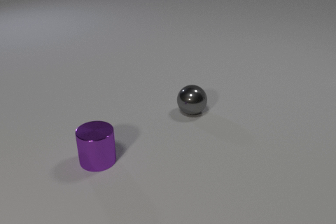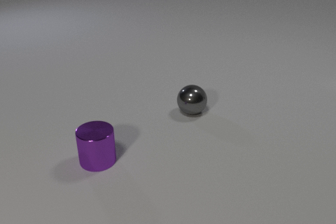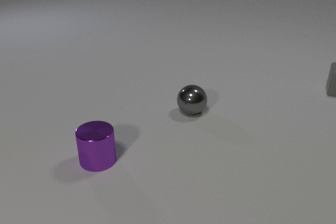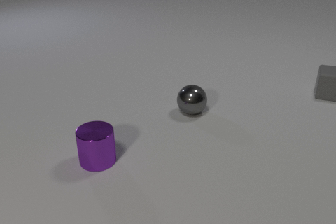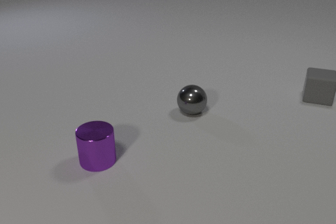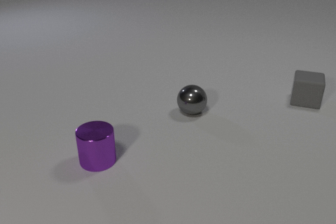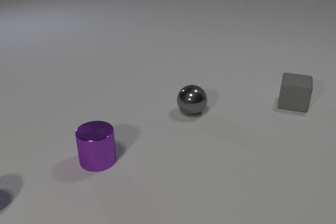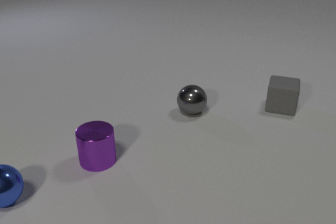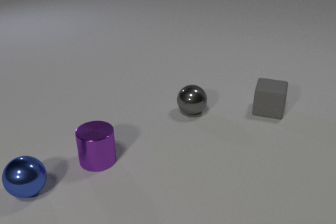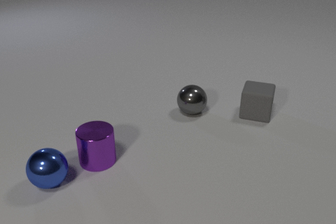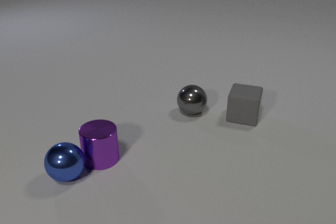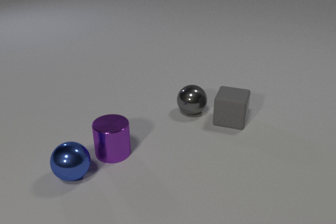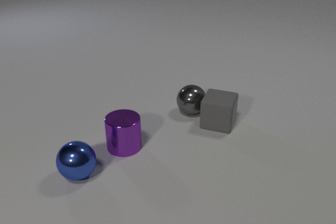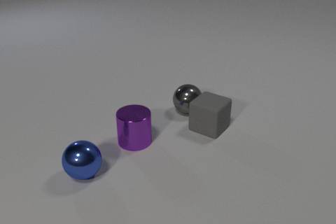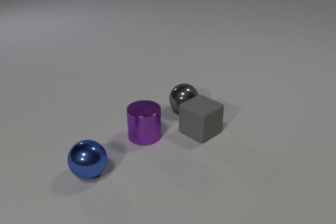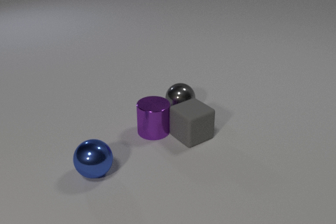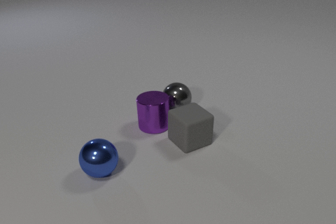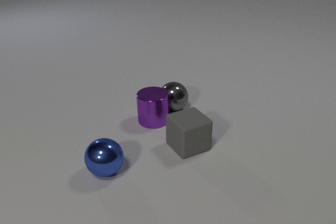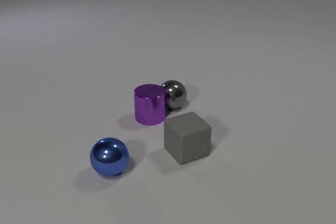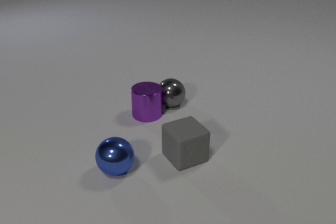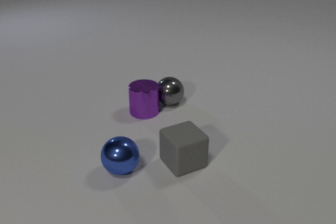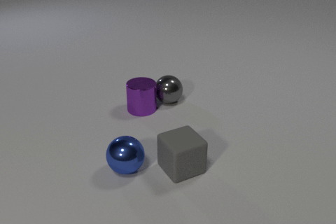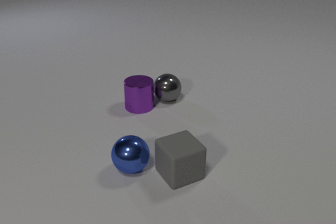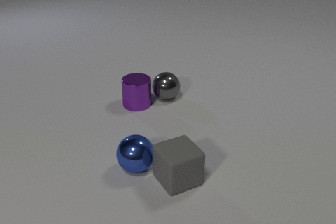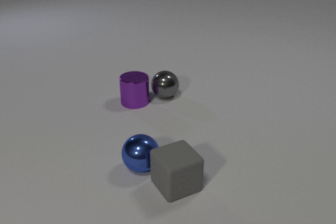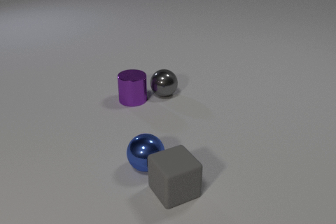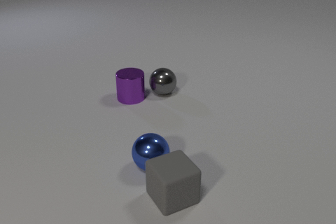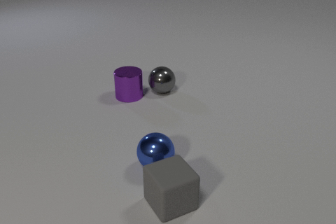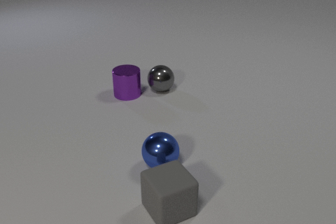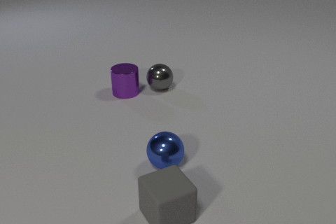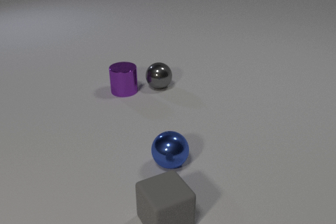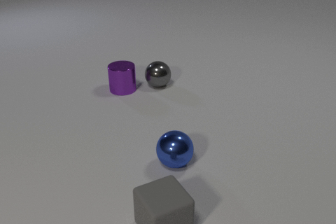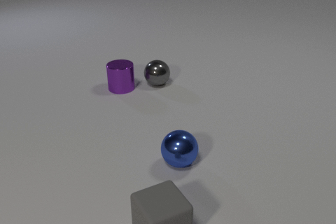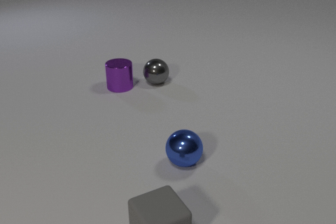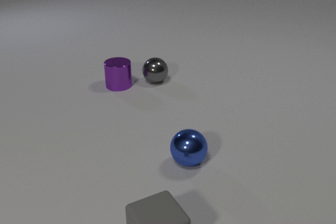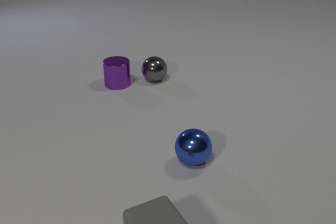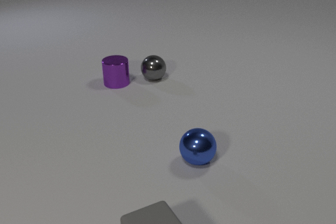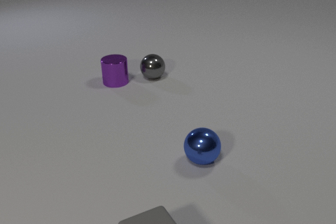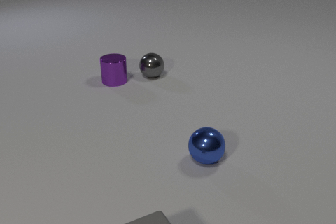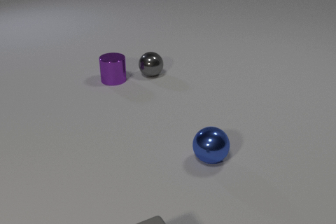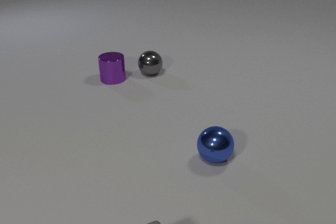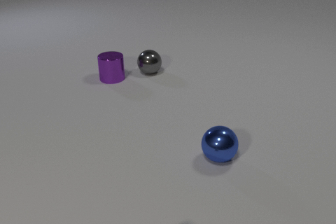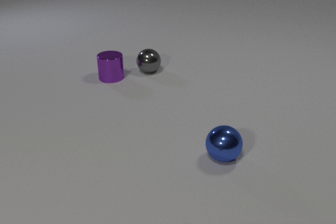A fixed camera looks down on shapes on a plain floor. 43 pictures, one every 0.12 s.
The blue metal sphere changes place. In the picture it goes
to the right.
The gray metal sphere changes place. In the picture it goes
away from the camera.
0.00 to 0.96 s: The gray rubber cube comes in at the right edge, slides toward the camera and to the left. The blue metal sphere comes in at the left edge, rolls to the right.
0.96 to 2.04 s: The gray rubber cube slides toward the camera and to the left, spins so that its near face slides to the left, clockwise seen from above. The blue metal sphere rolls to the right. The gray metal sphere rolls to the left. The purple metal cylinder slides away from the camera and to the right. The blue metal sphere and the purple metal cylinder collide. The gray rubber cube and the gray metal sphere collide. The gray rubber cube and the purple metal cylinder collide. The gray metal sphere and the purple metal cylinder collide.
2.04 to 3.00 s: The gray rubber cube slides toward the camera. The blue metal sphere rolls to the right. The gray metal sphere rolls away from the camera. The purple metal cylinder slides away from the camera and to the left. The gray rubber cube and the blue metal sphere collide.
3.00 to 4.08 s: The gray rubber cube slides toward the camera. The blue metal sphere rolls to the right. The gray metal sphere rolls away from the camera. The purple metal cylinder slides away from the camera and to the left.
4.08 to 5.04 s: The gray rubber cube slides toward the camera, leaves at the bottom edge. The blue metal sphere rolls to the right. The gray metal sphere rolls away from the camera. The purple metal cylinder slides away from the camera.
What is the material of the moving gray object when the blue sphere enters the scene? rubber.
Are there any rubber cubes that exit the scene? yes.
Are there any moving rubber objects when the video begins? no.
